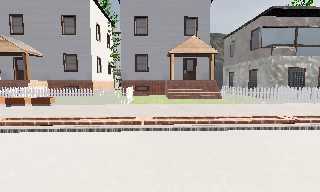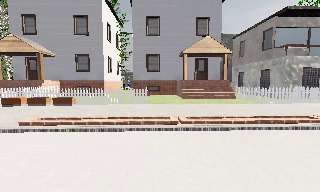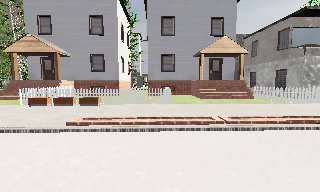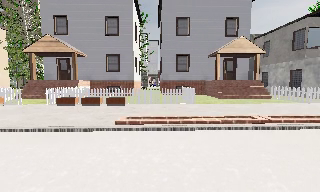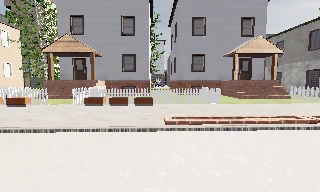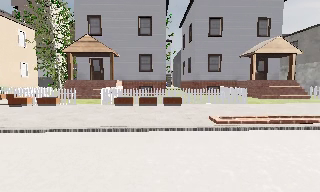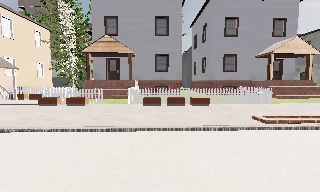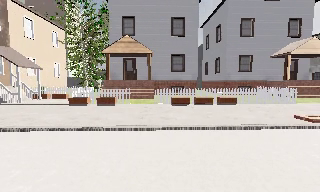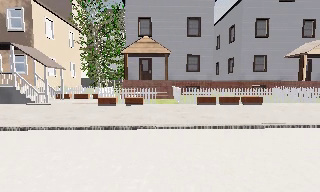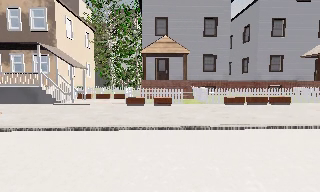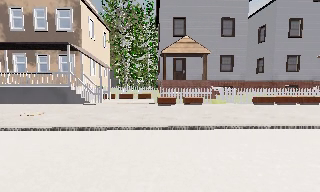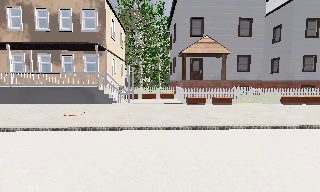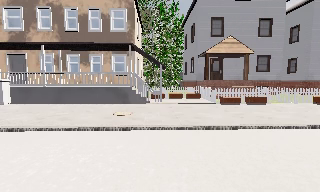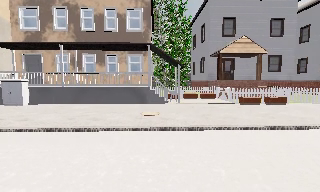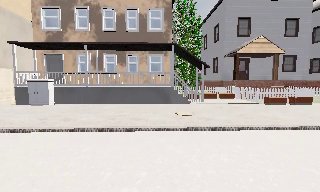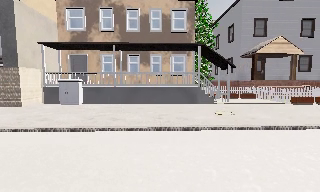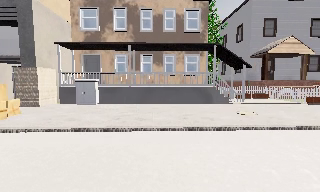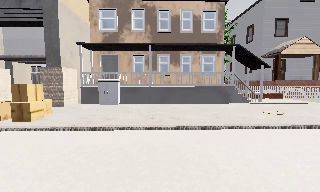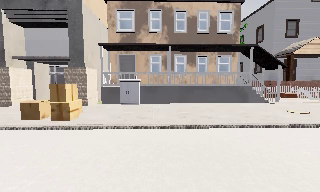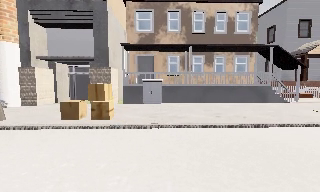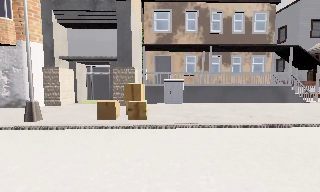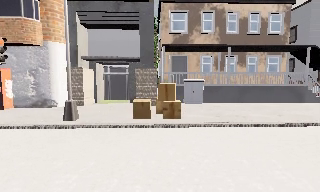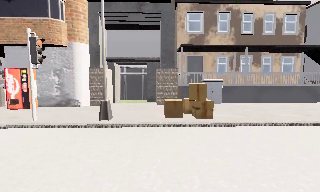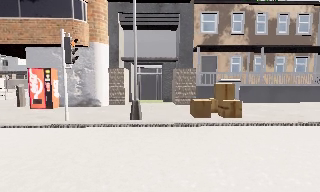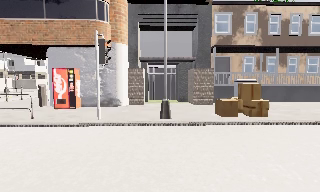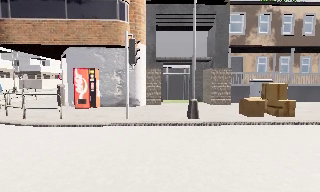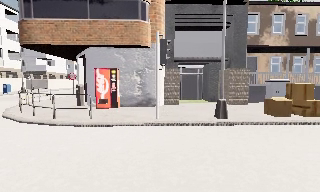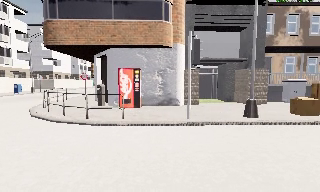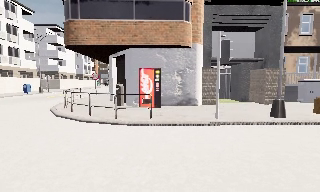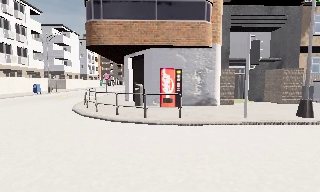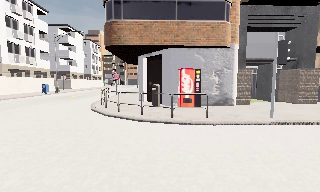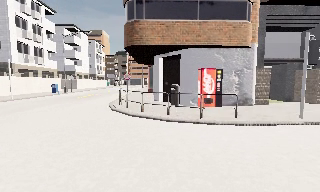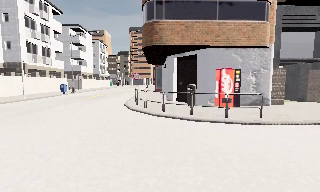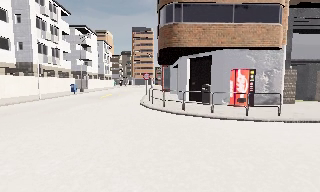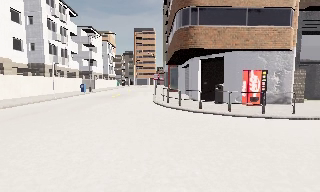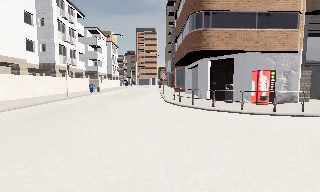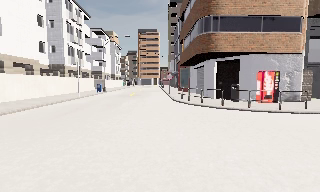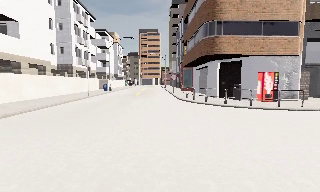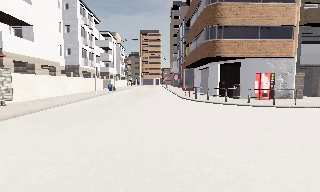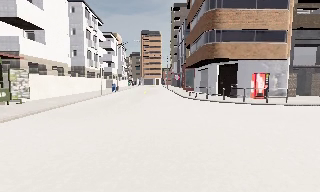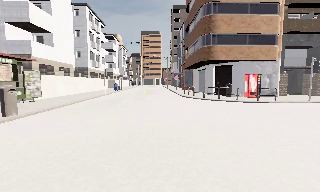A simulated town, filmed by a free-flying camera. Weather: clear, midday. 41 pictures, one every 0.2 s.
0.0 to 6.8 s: The camera travels to its left, about 45 m, so close, fixed things drift to the right.
6.8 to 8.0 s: The camera travels backward and to its left, about 5 m, so what stands in front gets smaller.
The film runs backward here.
